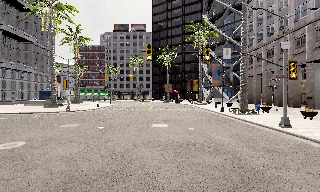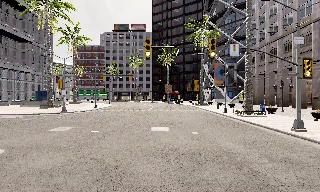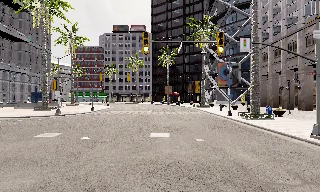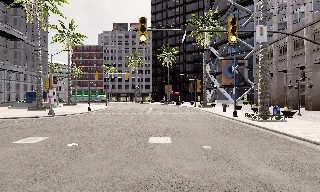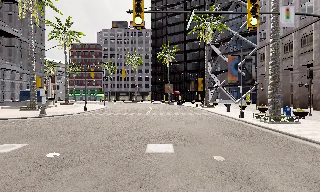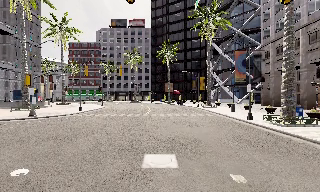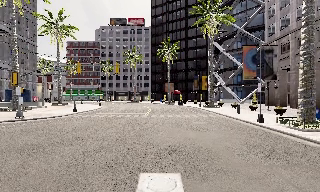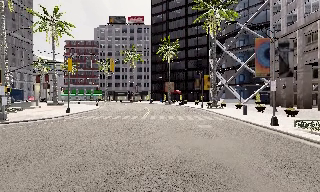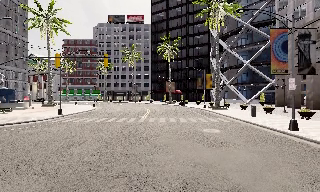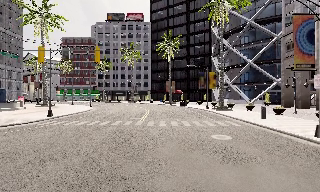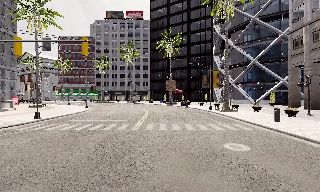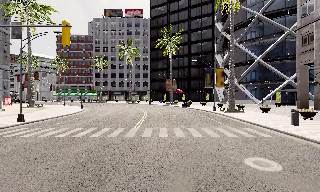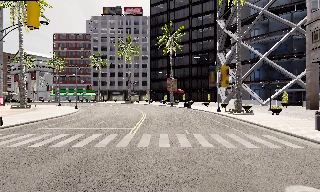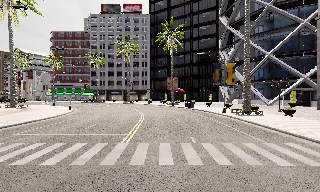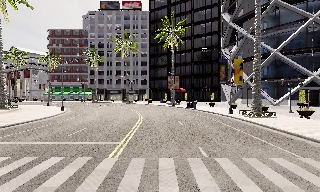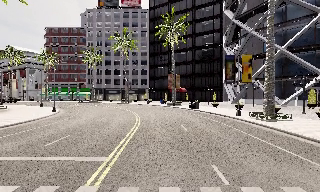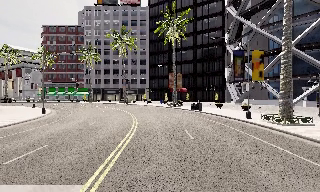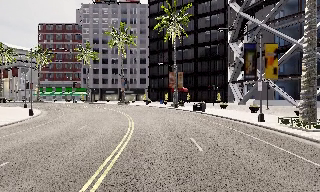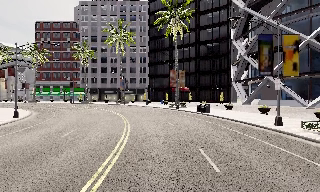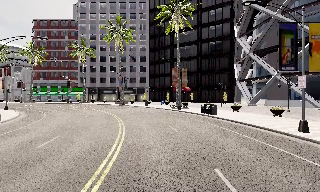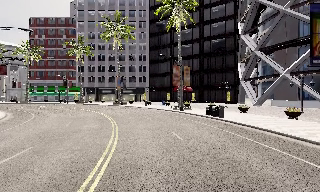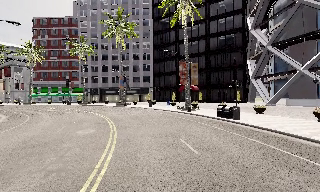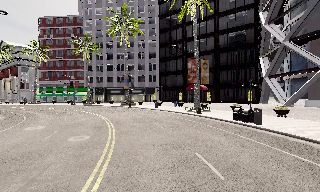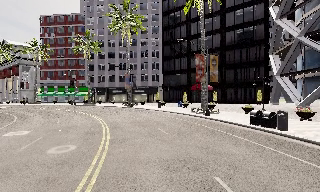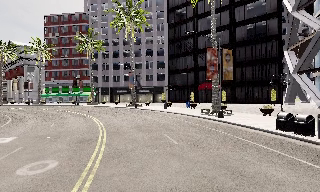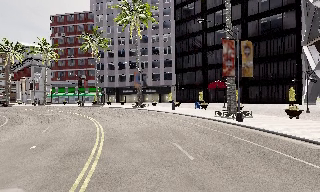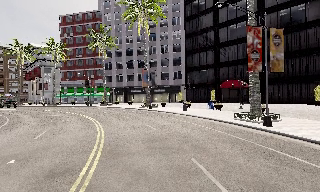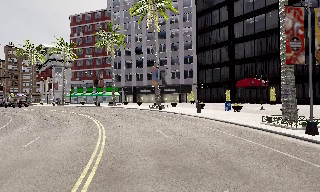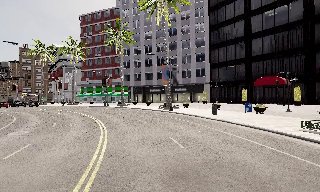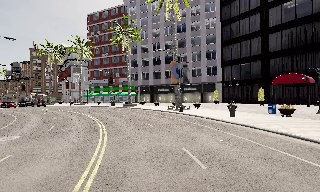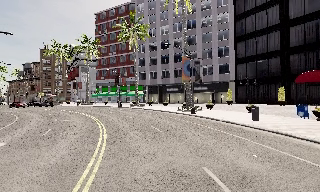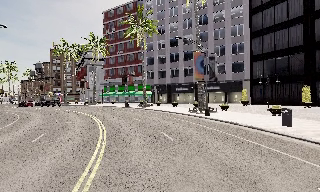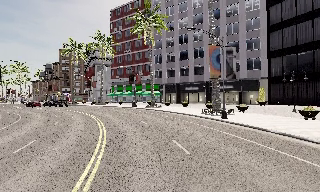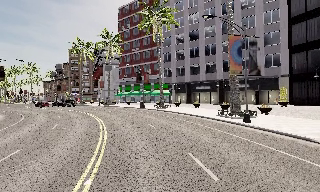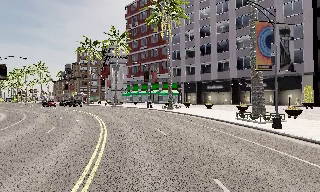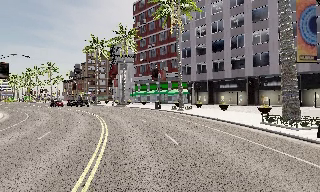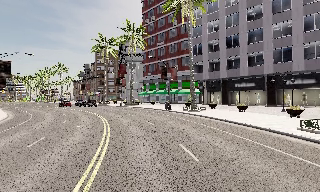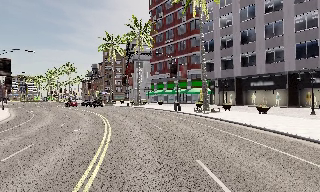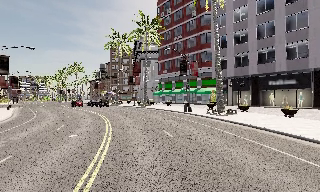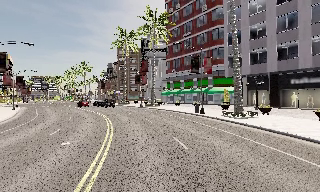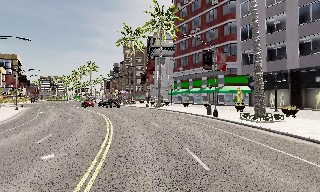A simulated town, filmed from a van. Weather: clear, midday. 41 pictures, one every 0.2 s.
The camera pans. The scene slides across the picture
to the right.
The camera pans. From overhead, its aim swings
counterclockwise.
0.0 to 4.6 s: The camera travels forward, about 40 m, so what stands in front looms larger.
4.6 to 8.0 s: The camera pans to its left, which is counterclockwise from overhead, by about 50 degrees. It travels forward, about 30 m.
The film runs forward here.
